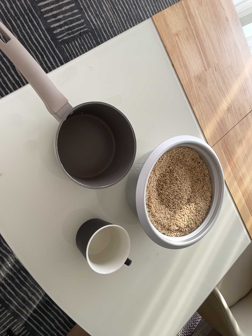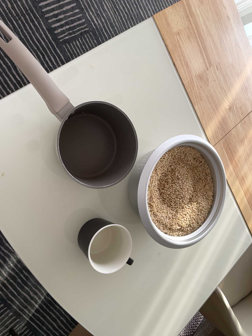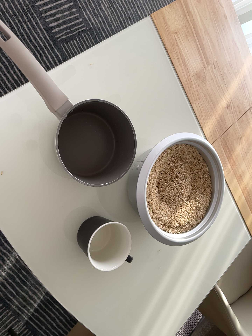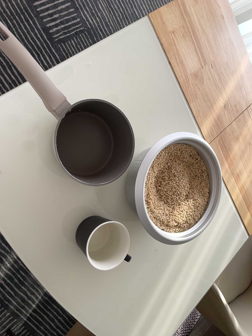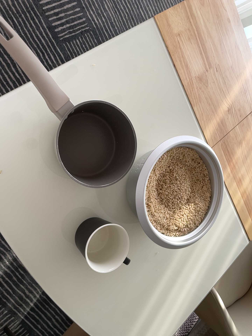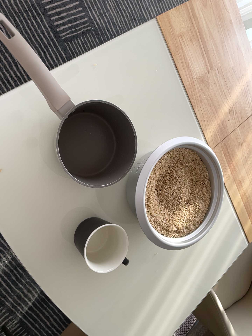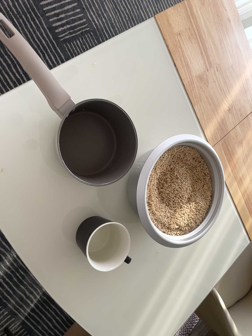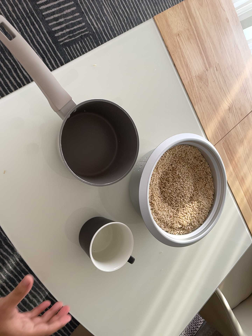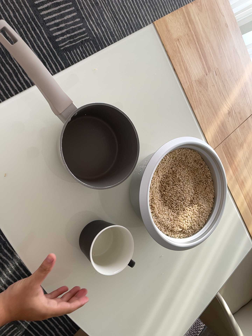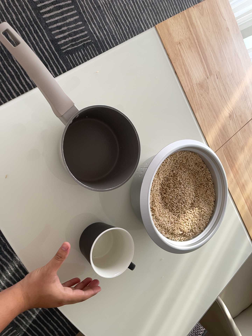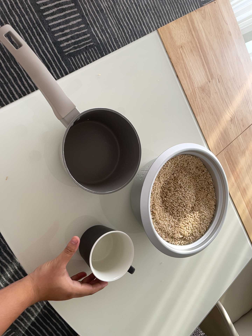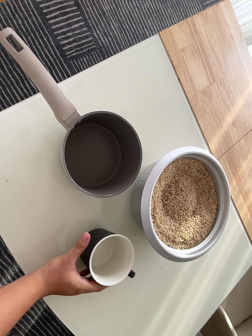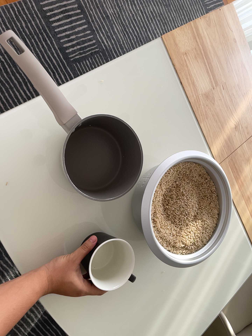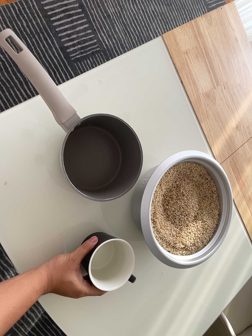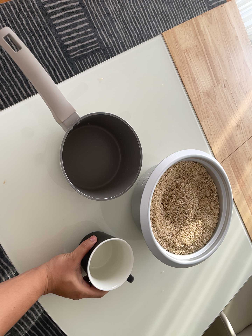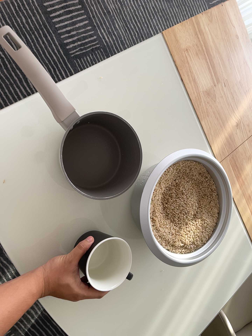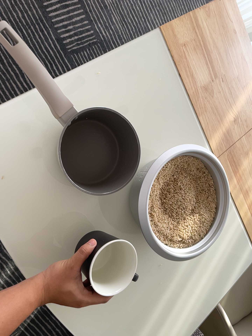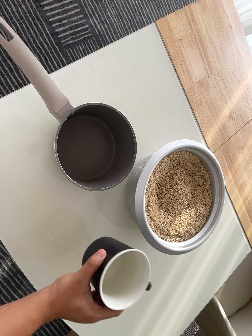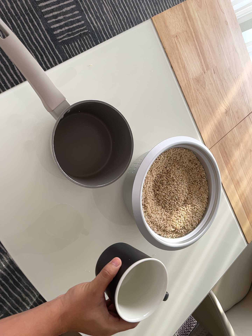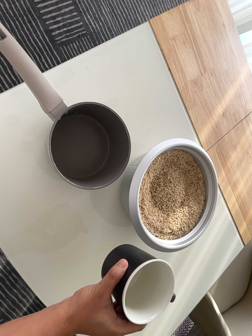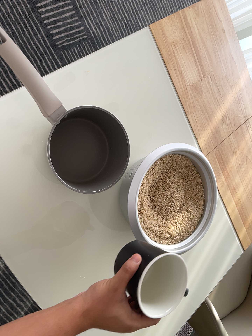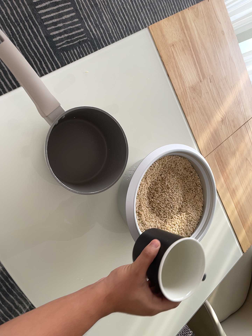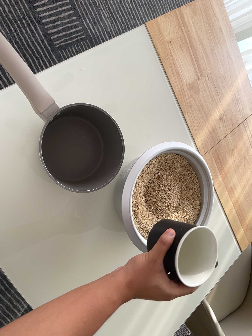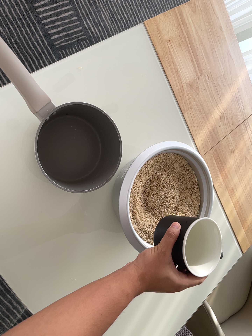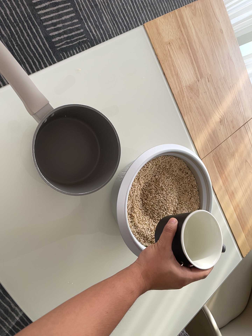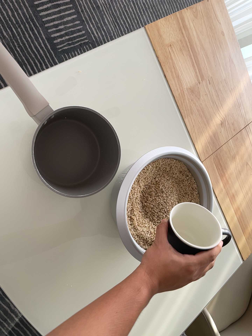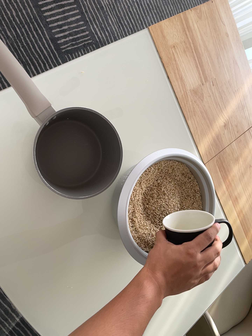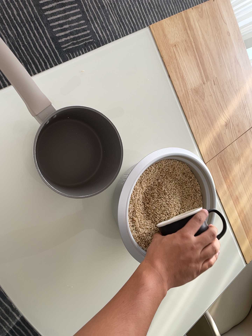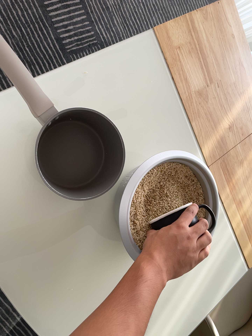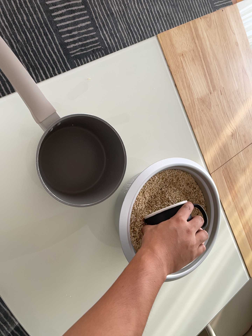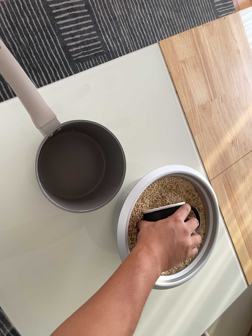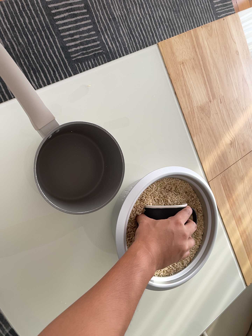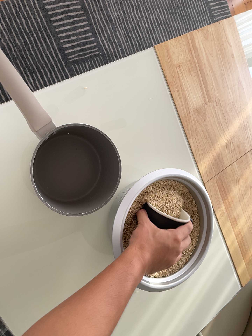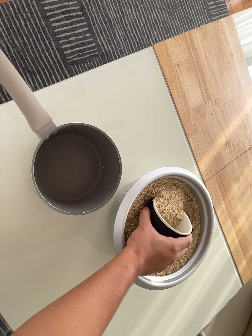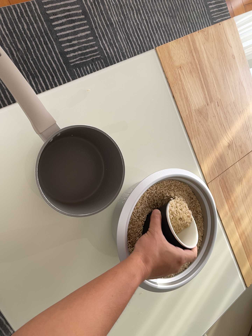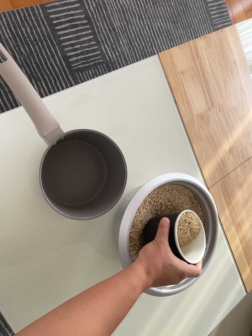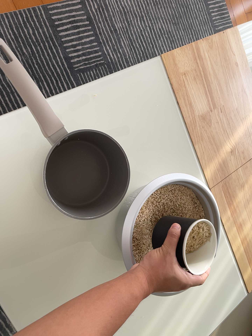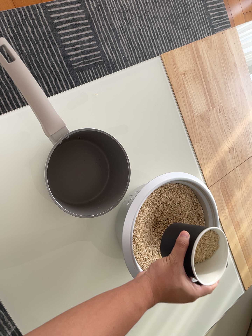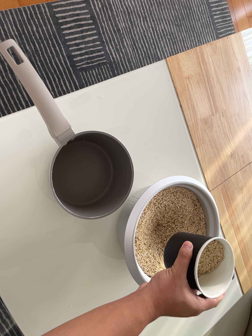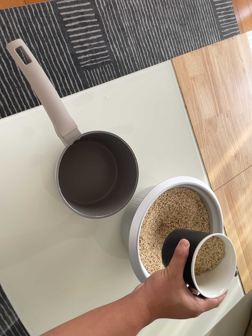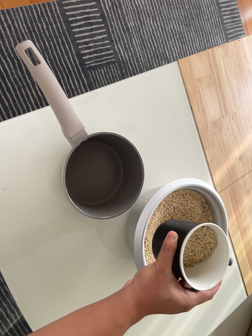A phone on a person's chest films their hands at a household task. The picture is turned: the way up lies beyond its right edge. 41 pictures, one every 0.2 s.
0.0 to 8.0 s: The camera rolls about its line of sight by about 10 degrees, and the scene rotates clockwise.
The film runs forward here.
